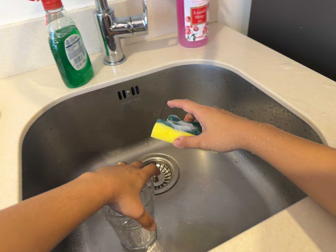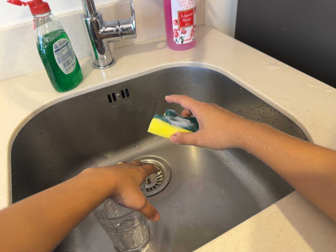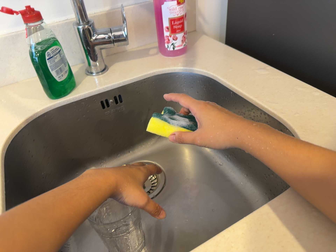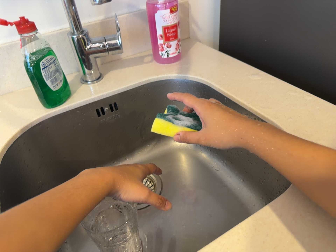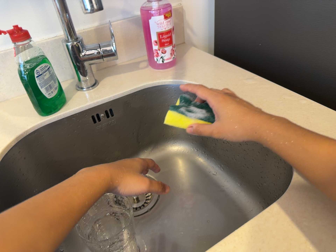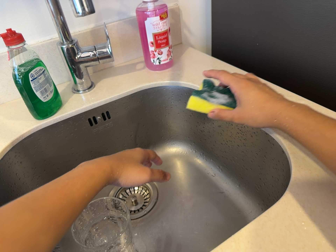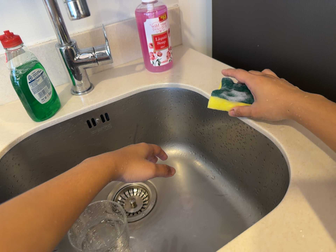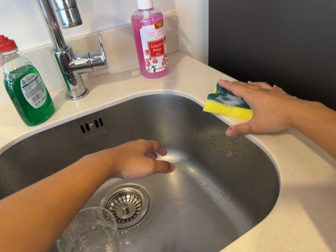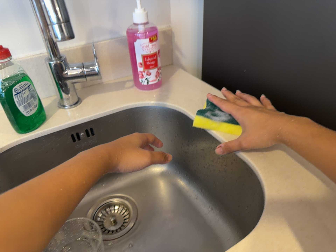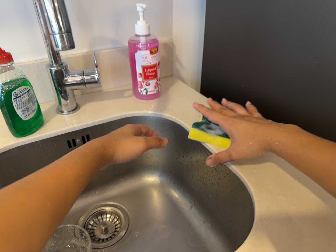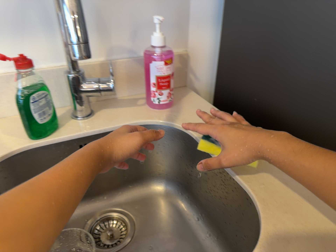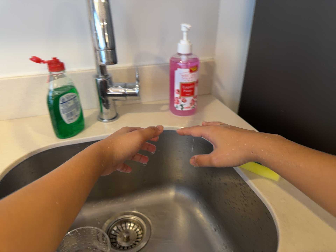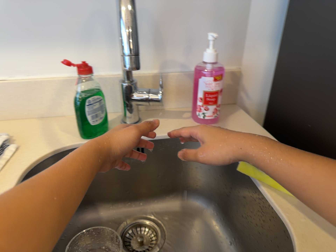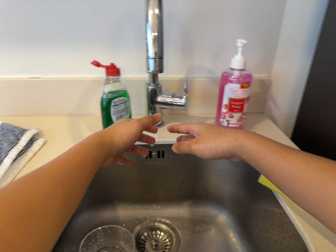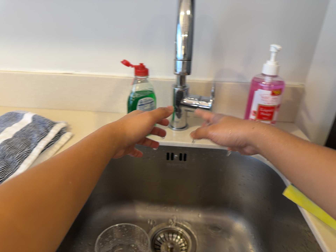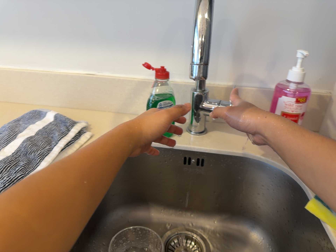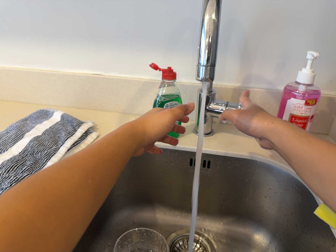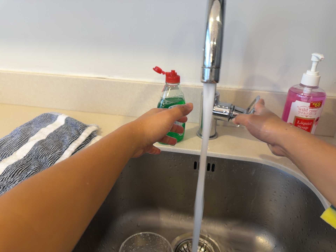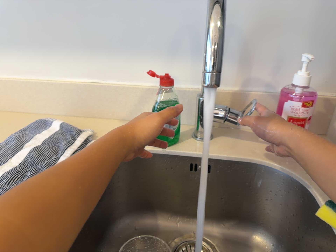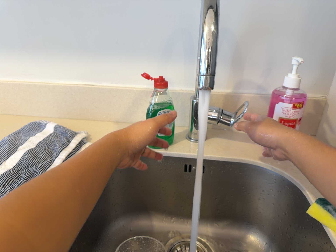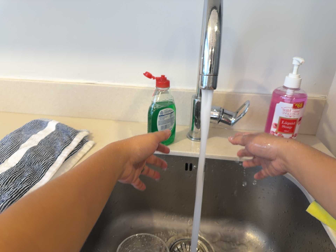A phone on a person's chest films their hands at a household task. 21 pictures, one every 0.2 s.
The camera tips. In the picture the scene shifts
downward.
0.0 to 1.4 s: The camera shifts only a little, or ends up much as it began.
1.4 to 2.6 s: The camera pans to its left by about 20 degrees. Its aim tips toward the top of its view by about 10 degrees, and the scene shifts downward. It rolls about its line of sight by about 20 degrees, and the scene rotates clockwise.
2.6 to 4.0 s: The camera shifts only a little, or ends up much as it began.
The film runs backward here.
